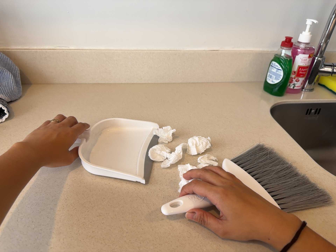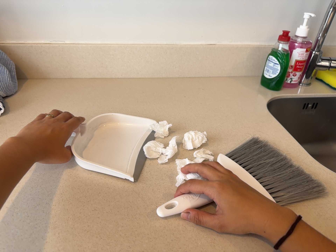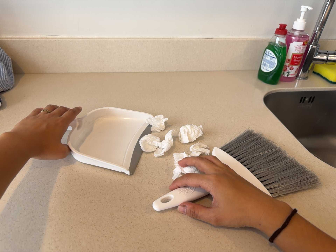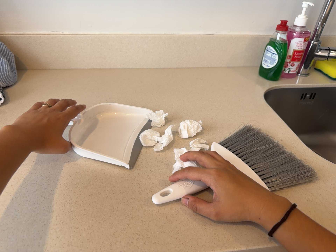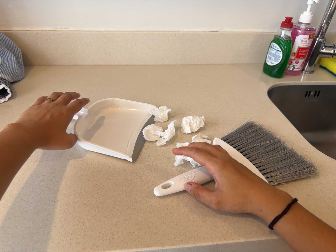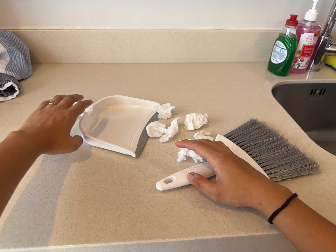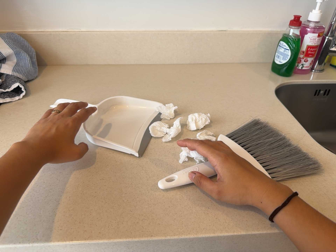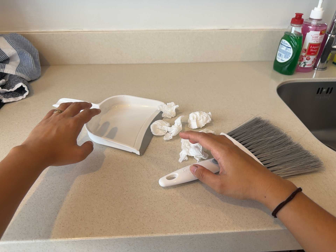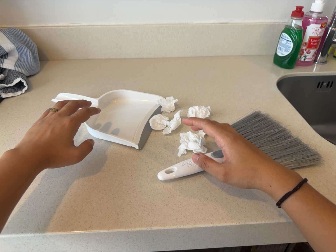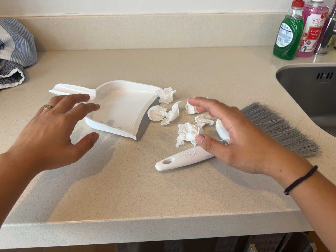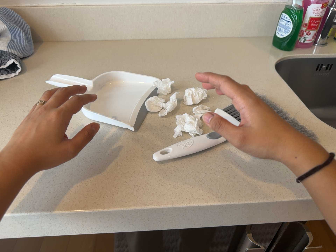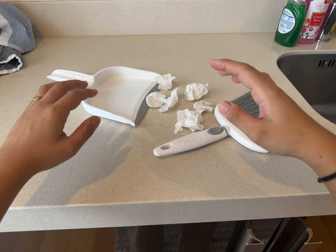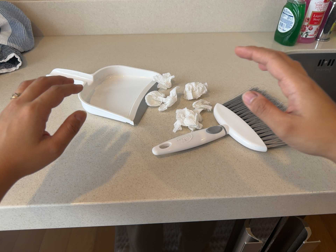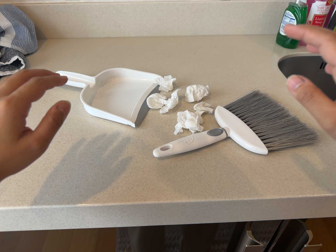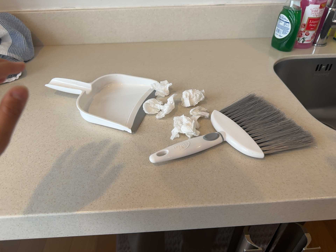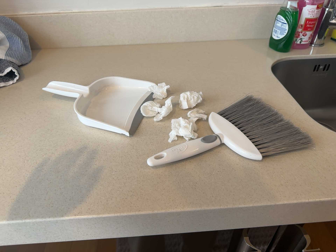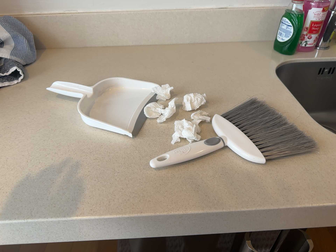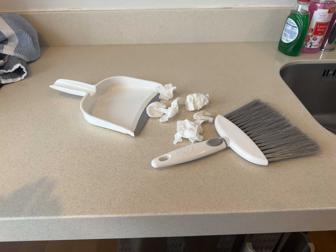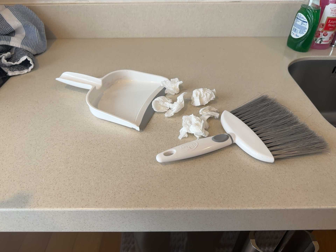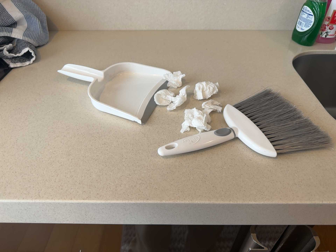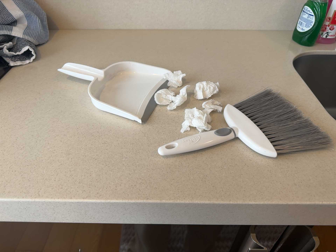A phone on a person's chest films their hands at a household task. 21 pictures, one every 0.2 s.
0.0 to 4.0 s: The camera travels to its right, about 6 cm. Its aim tips toward the bottom of its view by about 10 degrees, and the scene shifts upward.
The film runs backward here.
